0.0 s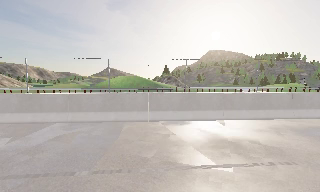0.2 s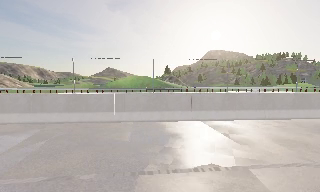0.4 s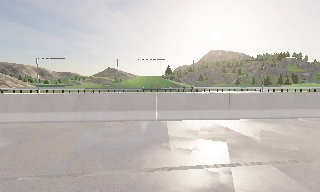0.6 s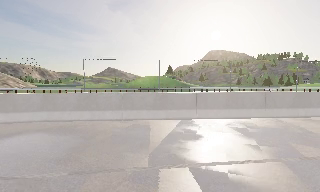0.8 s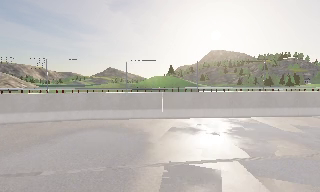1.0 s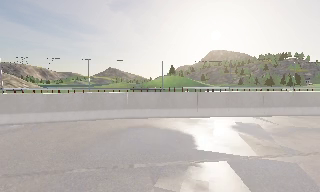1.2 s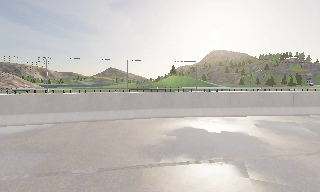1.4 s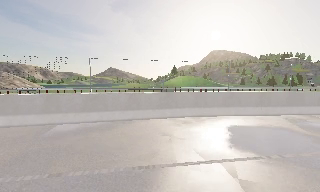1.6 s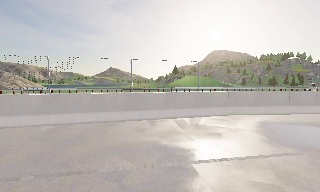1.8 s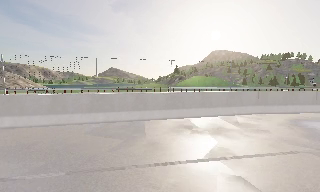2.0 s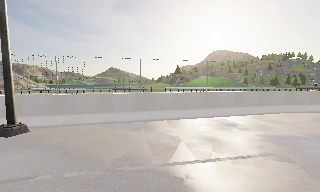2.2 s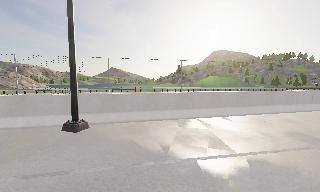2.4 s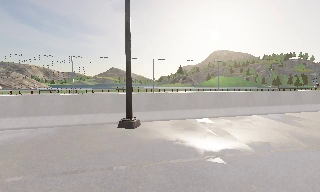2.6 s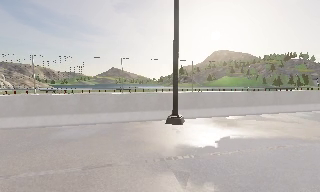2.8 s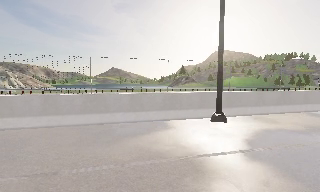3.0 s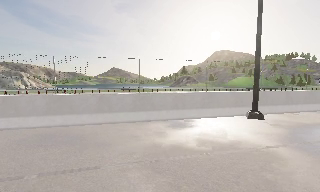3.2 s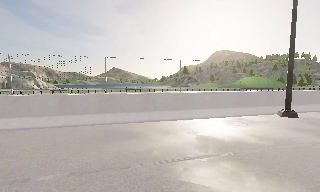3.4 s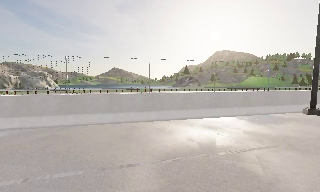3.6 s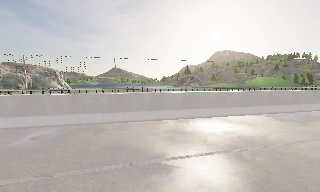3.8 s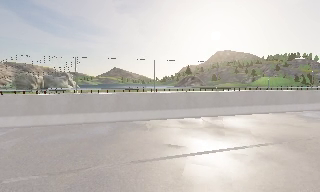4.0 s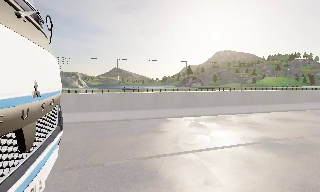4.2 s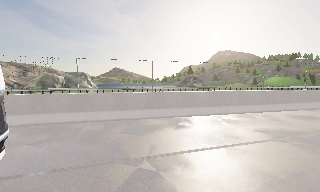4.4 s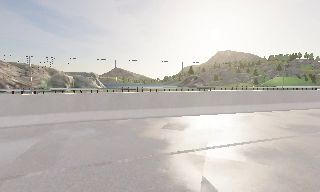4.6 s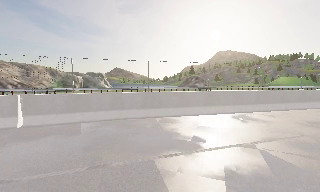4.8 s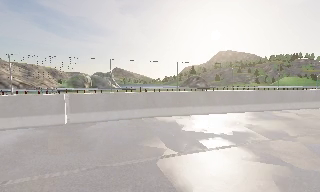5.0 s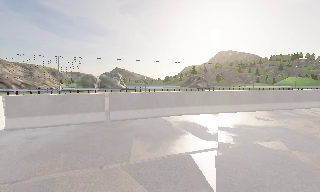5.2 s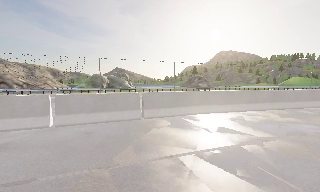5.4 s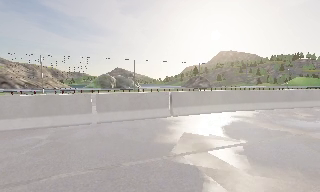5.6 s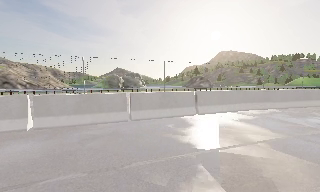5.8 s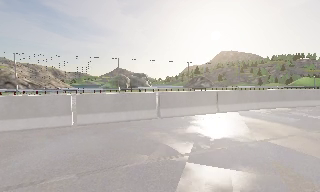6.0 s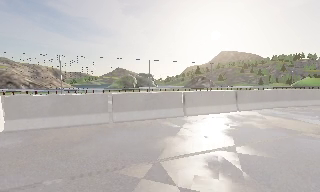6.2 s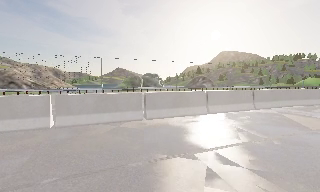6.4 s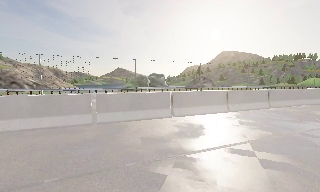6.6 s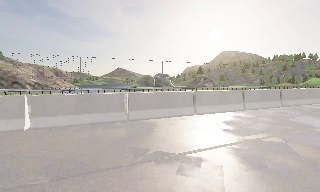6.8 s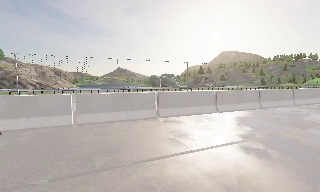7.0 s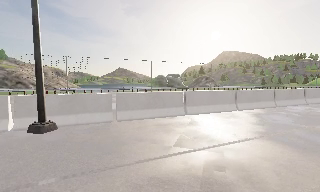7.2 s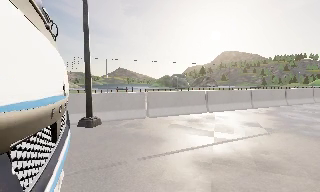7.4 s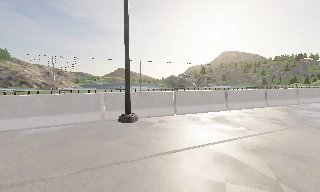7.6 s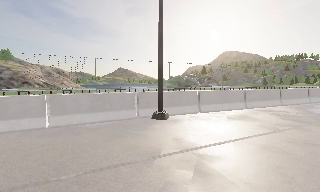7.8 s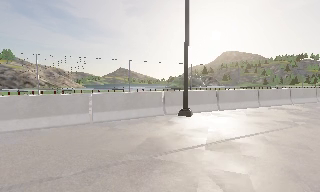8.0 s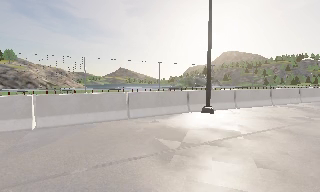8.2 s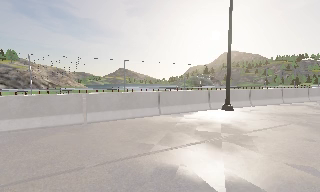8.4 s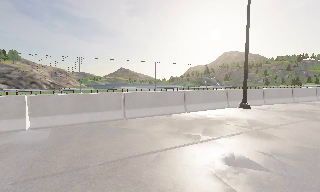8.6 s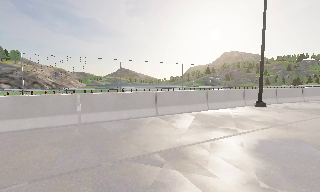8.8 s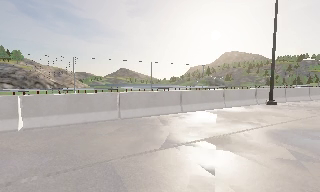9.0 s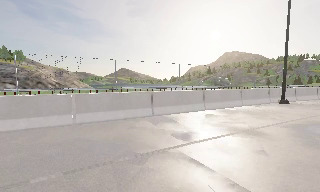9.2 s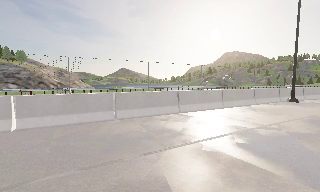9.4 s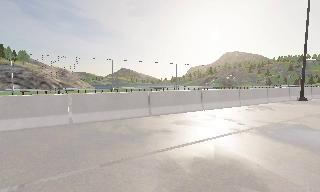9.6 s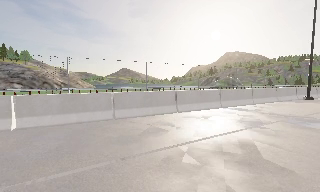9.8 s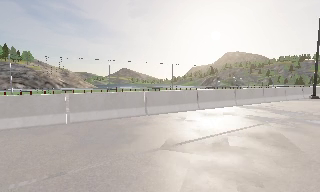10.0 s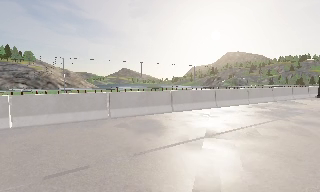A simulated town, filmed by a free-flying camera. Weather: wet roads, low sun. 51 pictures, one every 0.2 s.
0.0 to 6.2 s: The camera travels to its left, about 50 m, so close, fixed things drift to the right.
6.2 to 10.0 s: The camera travels to its left and backward, about 30 m, so close, fixed things drift to the right.
The film runs backward here.
